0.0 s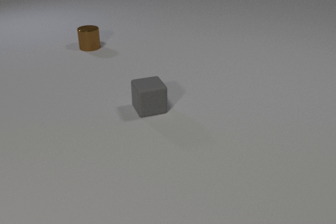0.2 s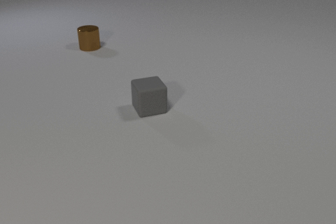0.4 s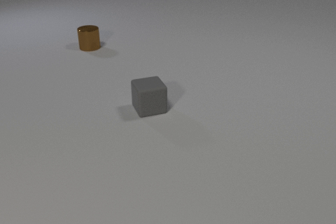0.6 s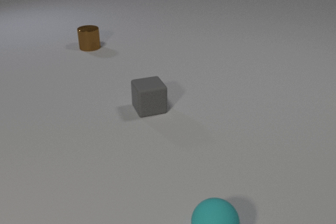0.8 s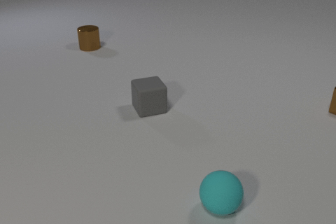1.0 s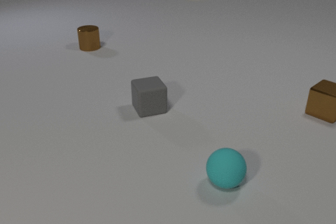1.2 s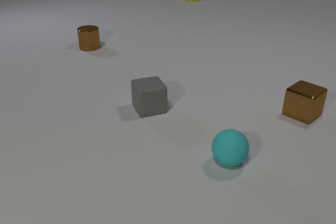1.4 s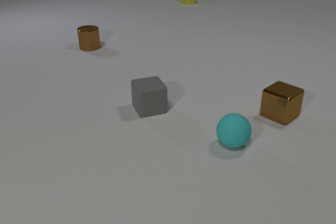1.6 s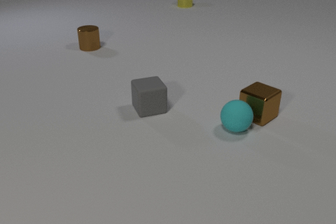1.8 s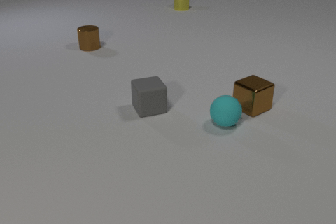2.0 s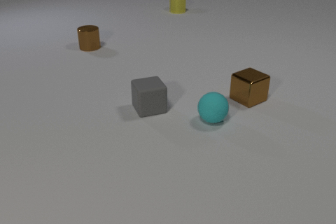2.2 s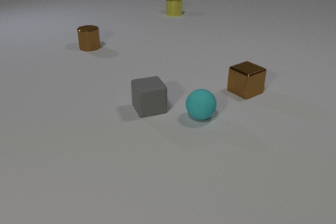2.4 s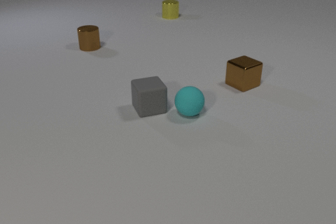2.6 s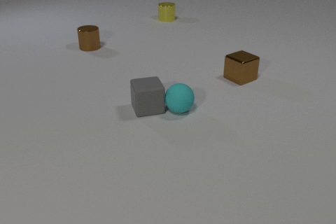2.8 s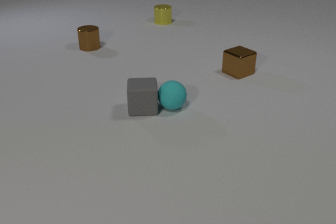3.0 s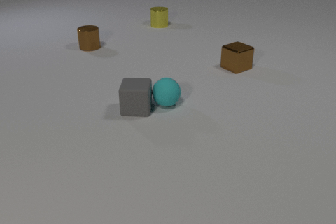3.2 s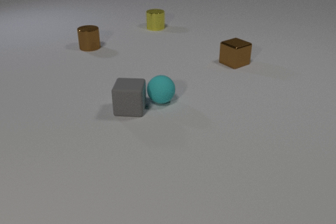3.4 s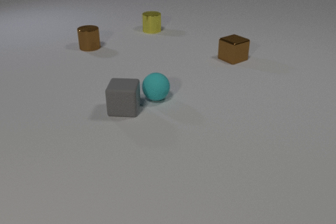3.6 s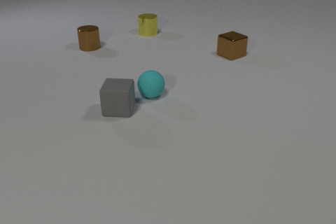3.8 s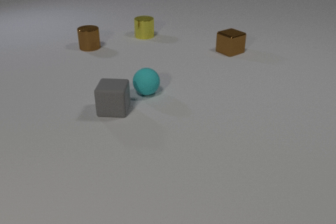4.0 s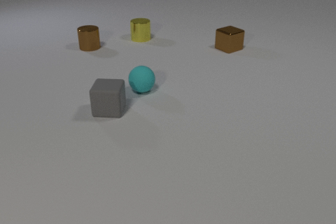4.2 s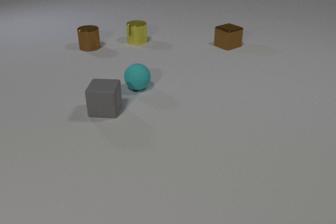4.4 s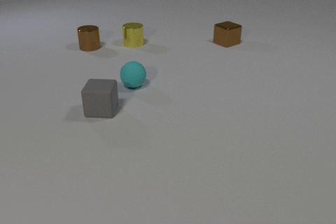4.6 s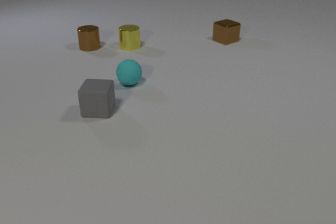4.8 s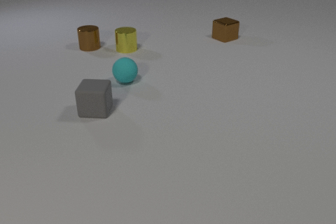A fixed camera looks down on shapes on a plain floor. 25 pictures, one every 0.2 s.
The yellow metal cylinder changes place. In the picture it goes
toward the camera.
The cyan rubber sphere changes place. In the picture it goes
away from the camera.
0.0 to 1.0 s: The cyan rubber sphere comes in at the bottom edge, rolls away from the camera. The brown metal cube comes in at the right edge, slides to the left and toward the camera. The yellow metal cylinder comes in at the top edge, slides toward the camera.
1.0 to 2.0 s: The cyan rubber sphere rolls away from the camera. The brown metal cube slides to the left. The yellow metal cylinder slides toward the camera. The cyan rubber sphere and the brown metal cube collide.
2.0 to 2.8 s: The cyan rubber sphere rolls to the left and away from the camera. The brown metal cube slides away from the camera. The gray rubber cube slides to the left. The yellow metal cylinder slides toward the camera. The cyan rubber sphere and the gray rubber cube collide.
2.8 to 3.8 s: The cyan rubber sphere rolls away from the camera and to the left. The brown metal cube slides away from the camera. The gray rubber cube slides to the left. The yellow metal cylinder slides toward the camera and to the left.
3.8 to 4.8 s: The cyan rubber sphere rolls away from the camera and to the left. The brown metal cube slides away from the camera. The gray rubber cube slides to the left. The yellow metal cylinder slides toward the camera and to the left.
Are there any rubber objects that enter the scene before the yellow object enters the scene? yes.
What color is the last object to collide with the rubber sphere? gray.
How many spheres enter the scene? 1.
